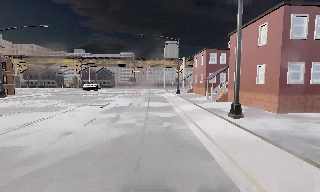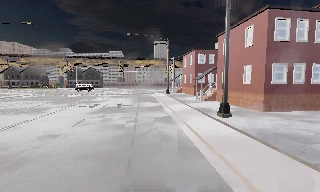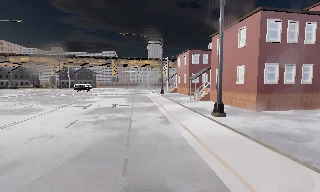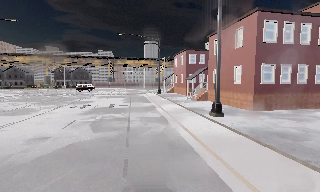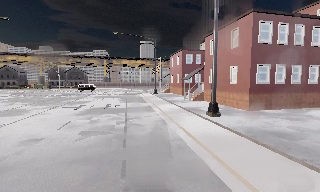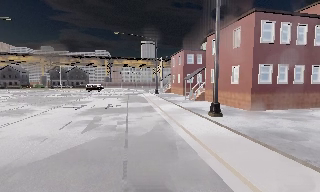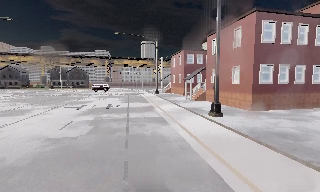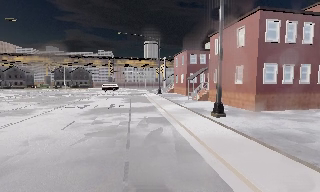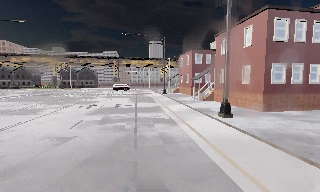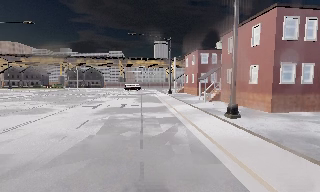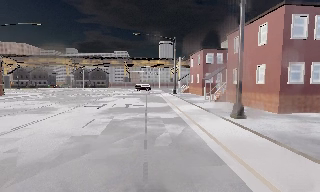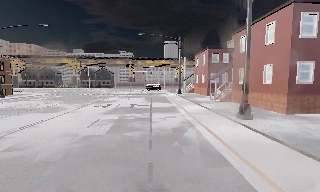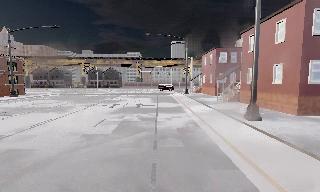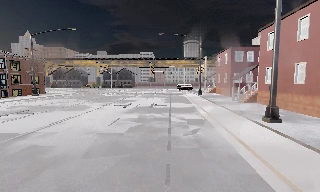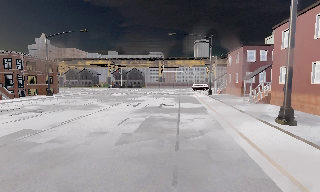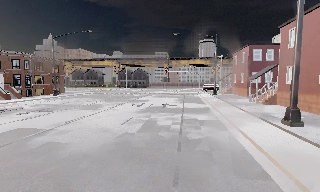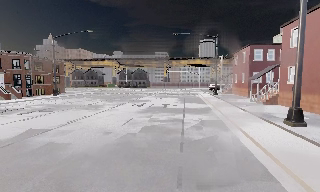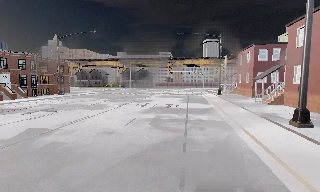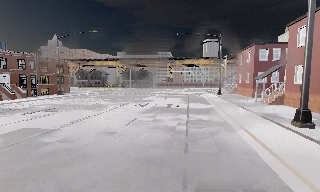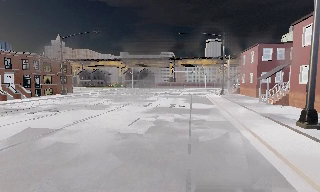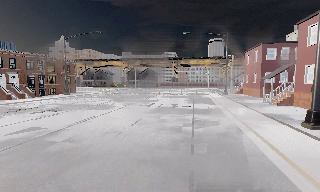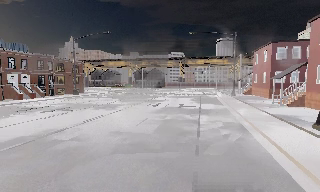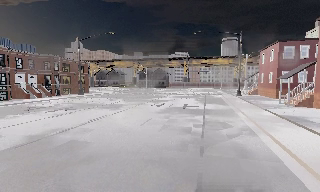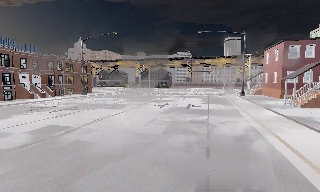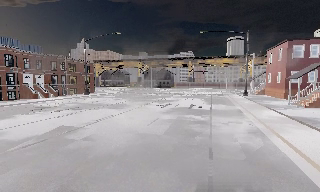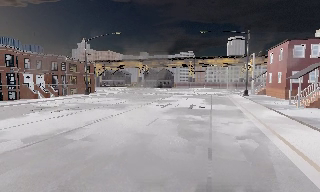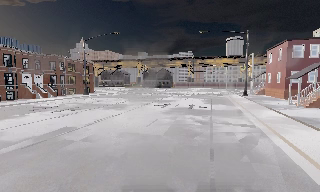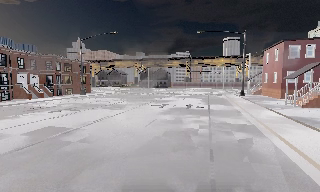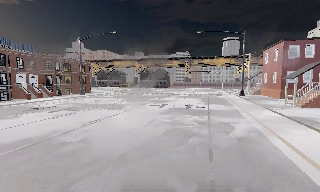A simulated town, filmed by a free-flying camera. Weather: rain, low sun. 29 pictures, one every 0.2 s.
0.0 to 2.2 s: The camera shifts only a little, or ends up much as it began.
2.2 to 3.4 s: The camera swings to its left by about 15 degrees, and the scene slides to the right.
3.4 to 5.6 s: The camera travels forward, about 0.5 m, so what stands in front looms larger.
The film runs forward here.
